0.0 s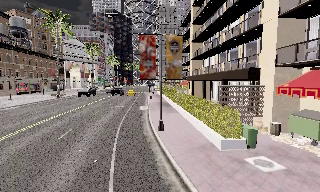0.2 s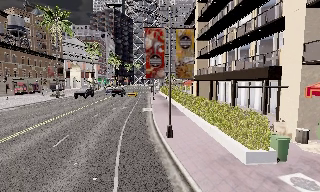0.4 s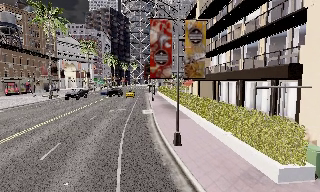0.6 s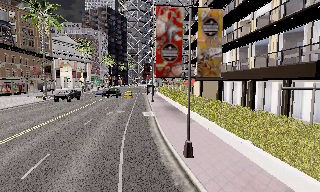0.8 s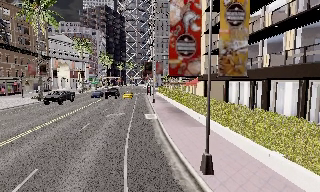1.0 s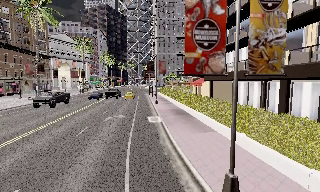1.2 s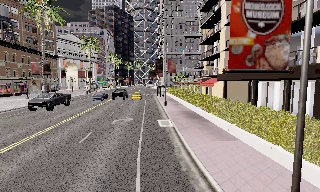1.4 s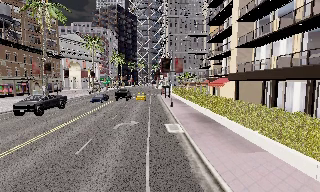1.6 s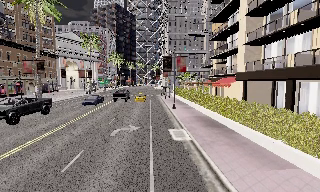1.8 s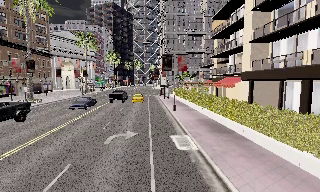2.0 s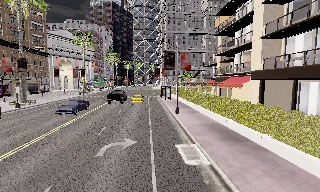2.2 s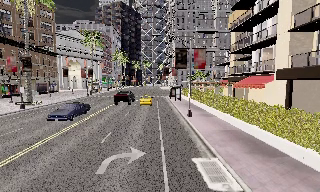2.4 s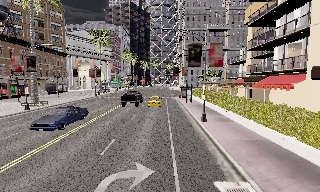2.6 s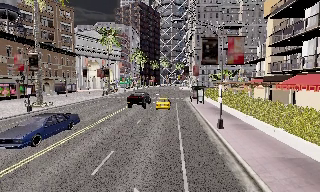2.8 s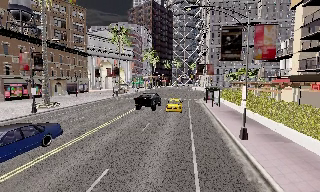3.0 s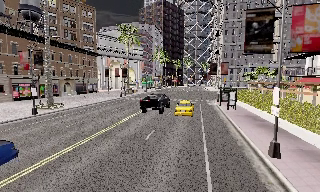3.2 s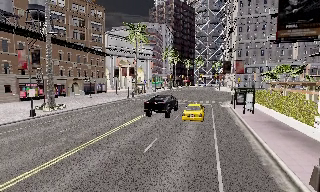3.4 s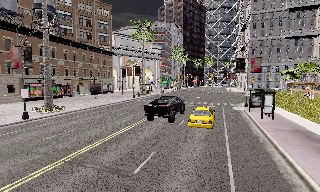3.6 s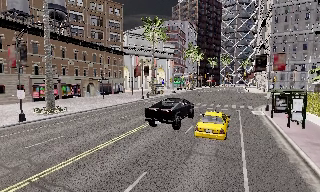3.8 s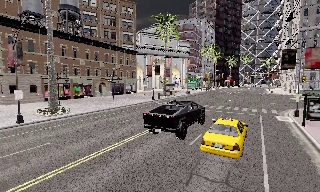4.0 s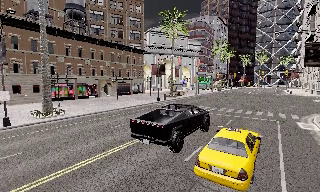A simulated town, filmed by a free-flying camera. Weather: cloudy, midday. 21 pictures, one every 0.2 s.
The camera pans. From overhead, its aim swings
counterclockwise.
The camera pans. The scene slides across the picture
to the right.
0.0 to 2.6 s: The camera travels forward, about 19 m, so what stands in front looms larger.
2.6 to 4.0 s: The camera pans to its left, which is counterclockwise from overhead, by about 30 degrees. It travels forward, about 14 m.
The film runs forward here.
